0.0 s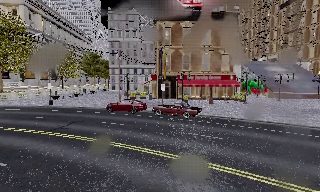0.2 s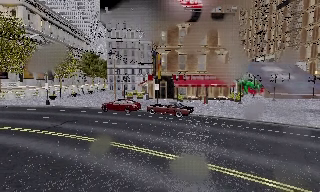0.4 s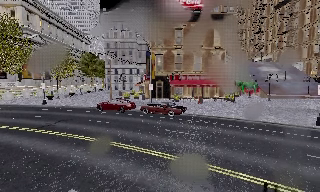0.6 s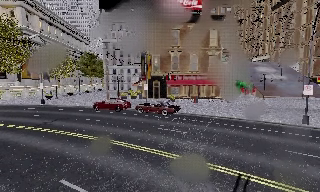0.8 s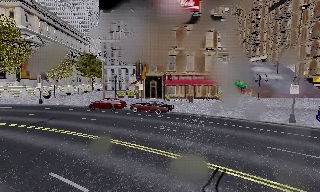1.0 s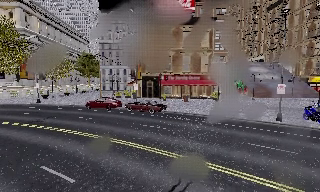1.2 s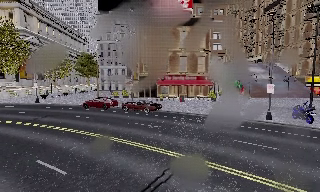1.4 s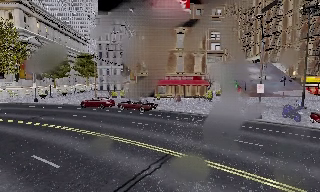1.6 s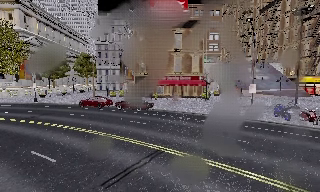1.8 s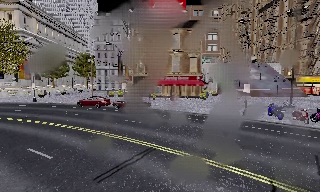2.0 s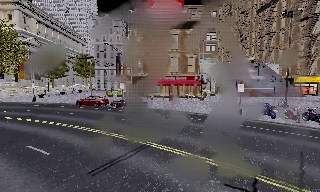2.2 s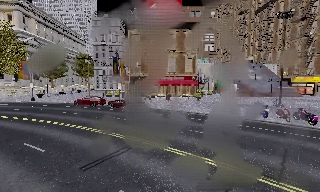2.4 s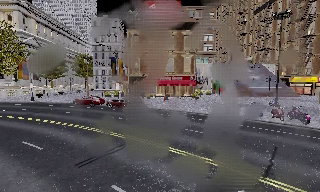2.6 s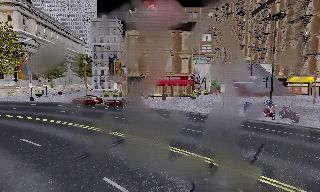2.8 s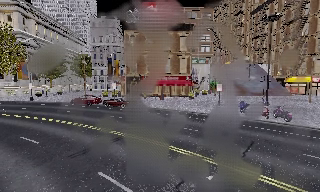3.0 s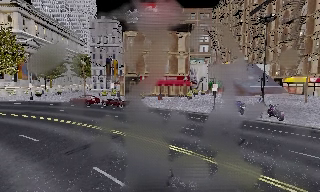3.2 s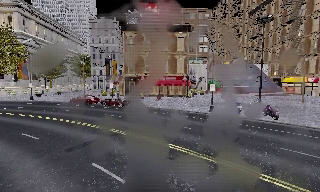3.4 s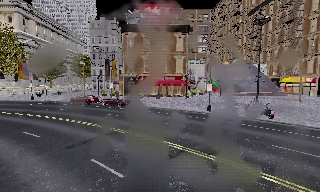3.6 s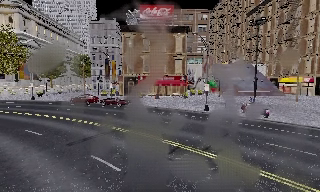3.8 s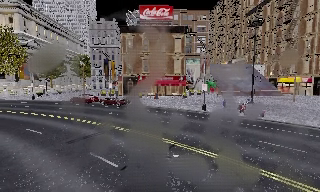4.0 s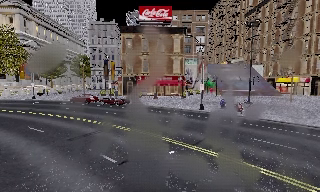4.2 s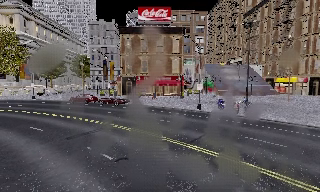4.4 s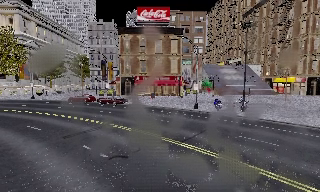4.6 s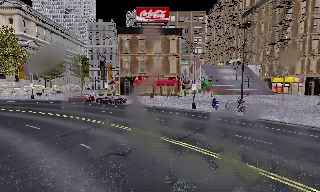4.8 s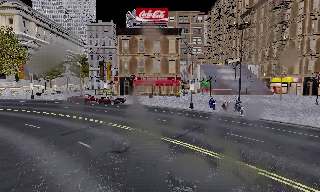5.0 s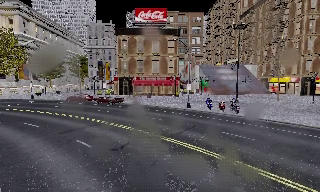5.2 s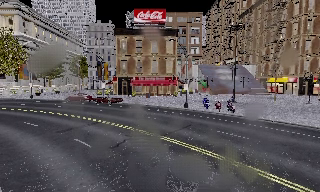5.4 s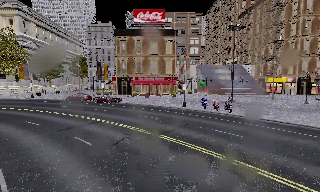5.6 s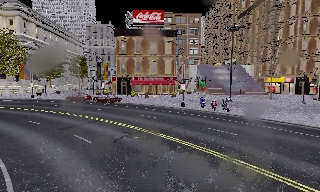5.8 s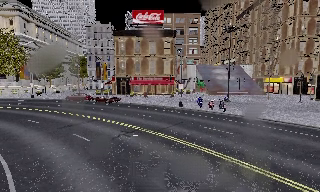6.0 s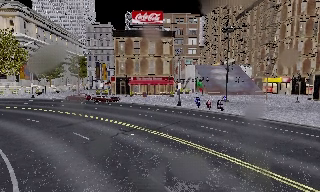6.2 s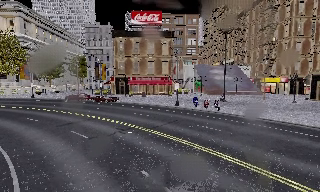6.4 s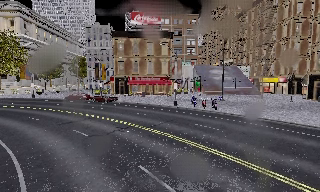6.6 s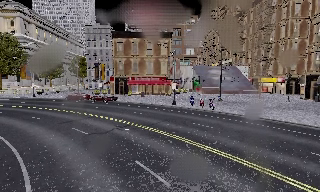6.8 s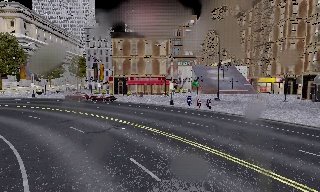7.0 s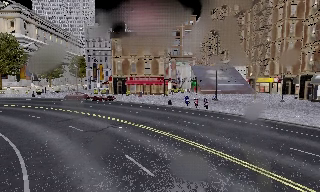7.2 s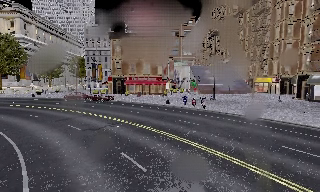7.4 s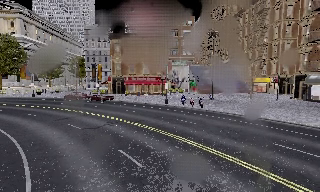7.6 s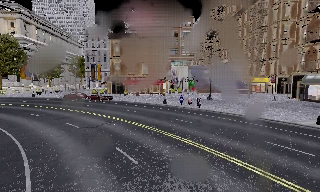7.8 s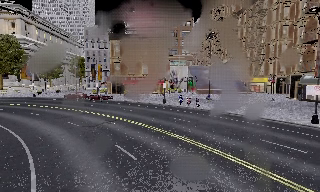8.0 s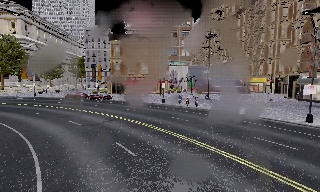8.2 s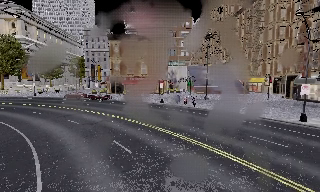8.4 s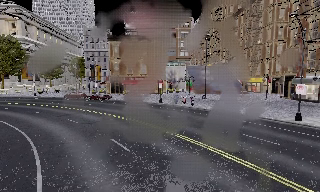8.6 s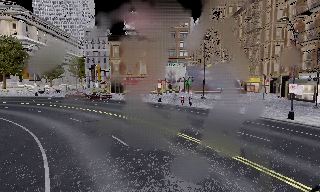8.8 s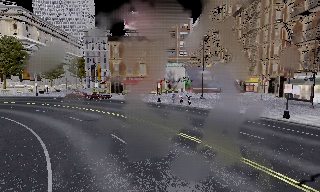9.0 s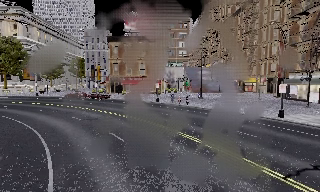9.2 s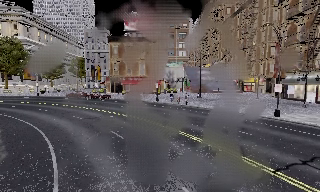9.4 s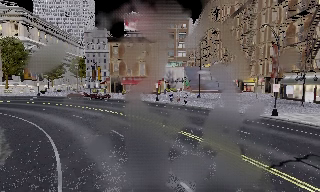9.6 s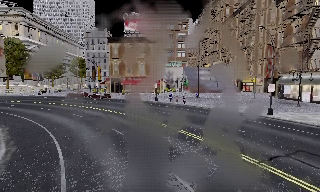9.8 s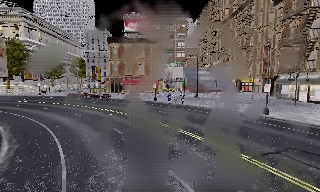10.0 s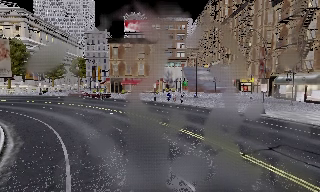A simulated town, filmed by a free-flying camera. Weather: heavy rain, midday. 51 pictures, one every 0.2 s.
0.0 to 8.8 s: The camera travels backward and to its right, about 20 m, so what stands in front gets smaller. It loses speed.
8.8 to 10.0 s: The camera travels backward, about 2.5 m, so what stands in front gets smaller.
The film runs forward here.
